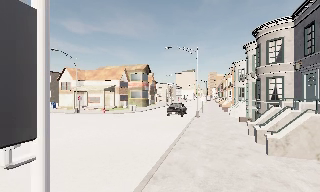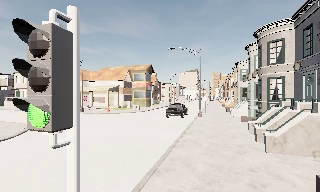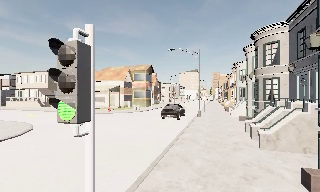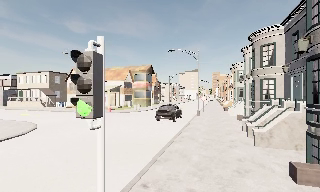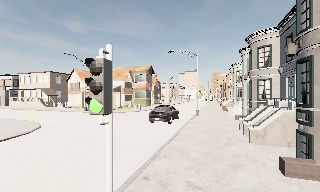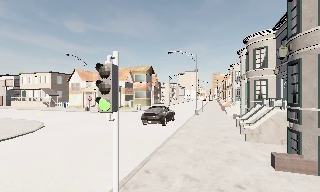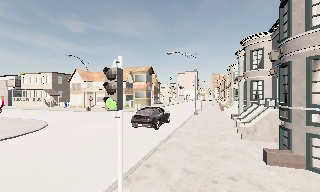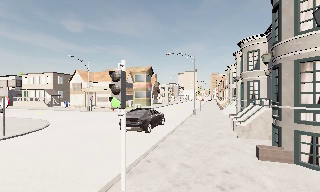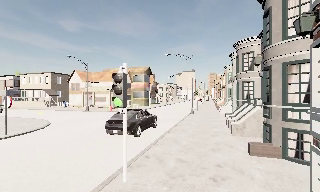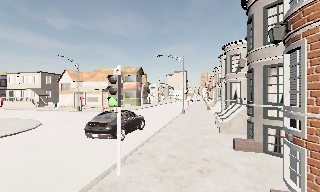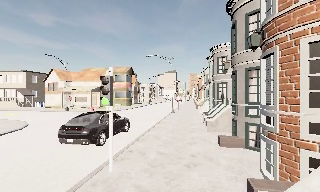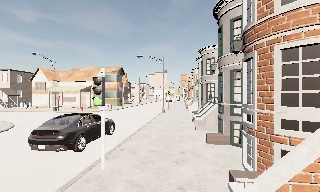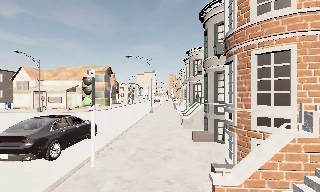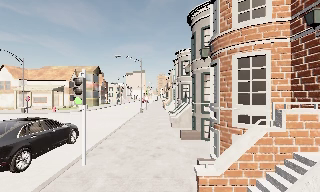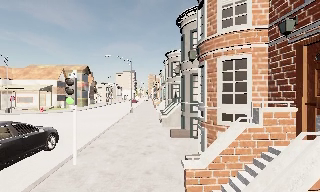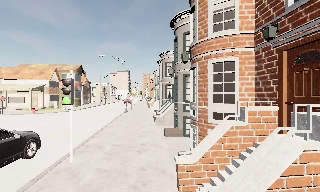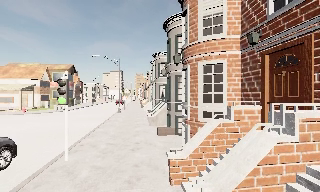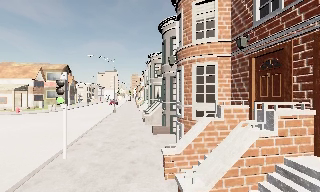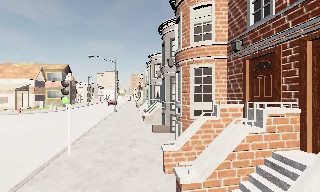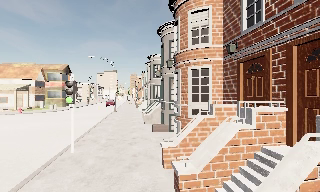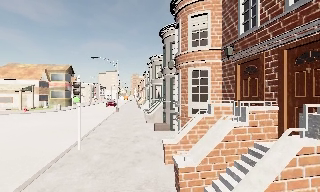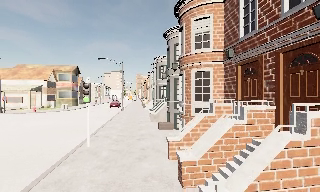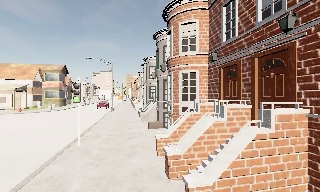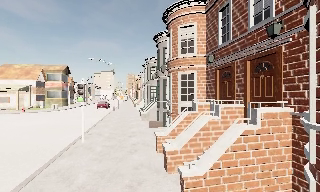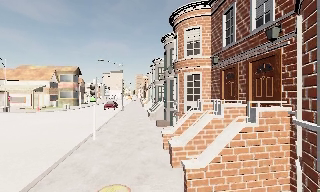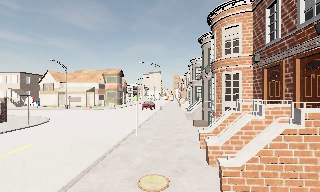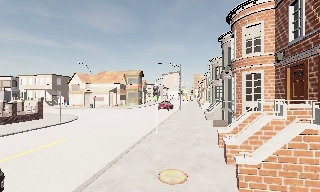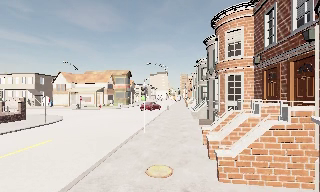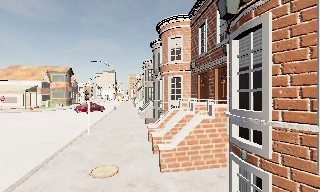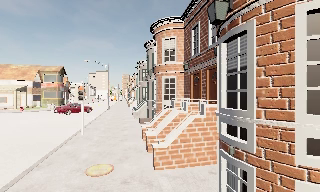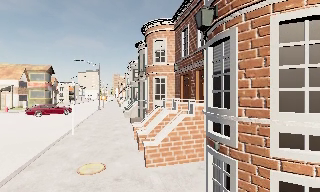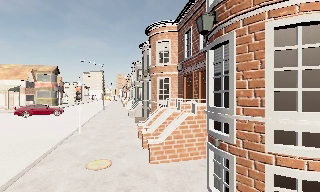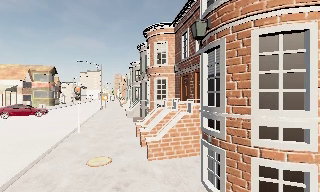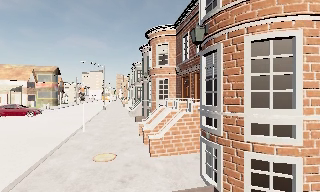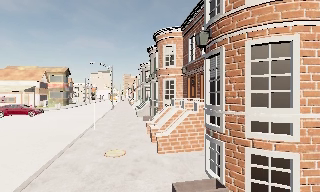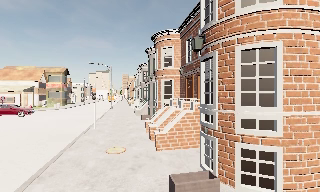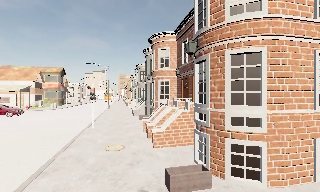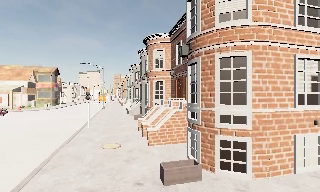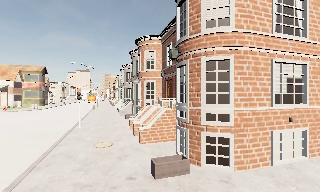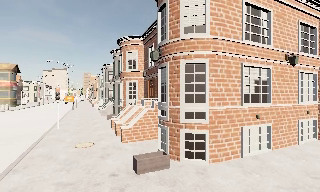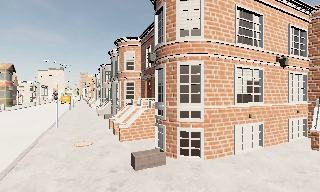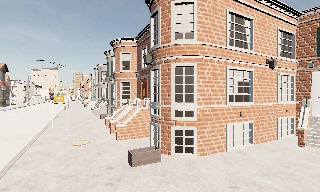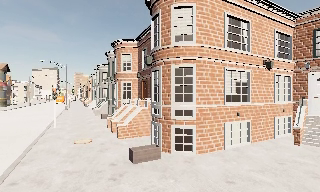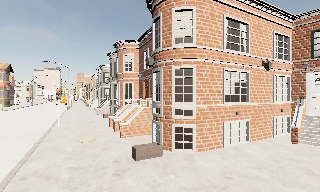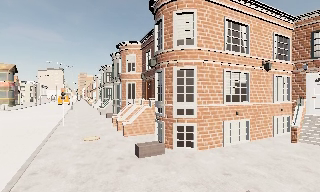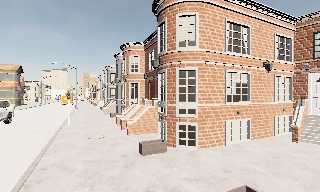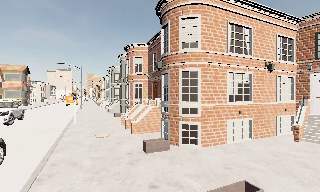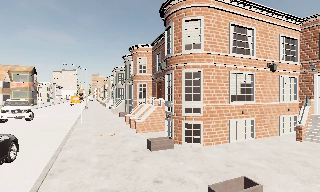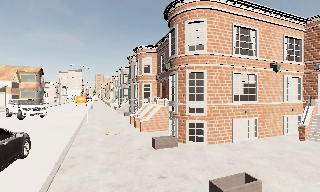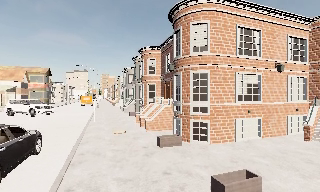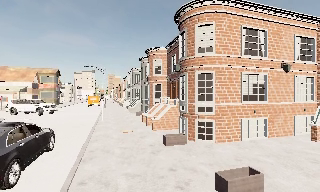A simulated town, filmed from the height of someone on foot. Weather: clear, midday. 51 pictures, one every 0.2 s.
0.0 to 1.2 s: The camera travels backward, about 2.5 m, so what stands in front gets smaller.
1.2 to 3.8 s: The scene slides to the left, as the camera pans about 30 degrees to its right. It travels backward, about 4 m, so what stands in front gets smaller.
3.8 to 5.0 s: The camera pans to its left, which is counterclockwise from overhead, by about 15 degrees. It travels backward, about 2 m, so what stands in front gets smaller.
5.0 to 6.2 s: The camera pans to its right, which is clockwise from overhead, by about 20 degrees. It travels backward, about 1.5 m, so what stands in front gets smaller.
6.2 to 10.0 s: The camera travels backward, about 5 m, so what stands in front gets smaller.
The film runs backward here.
